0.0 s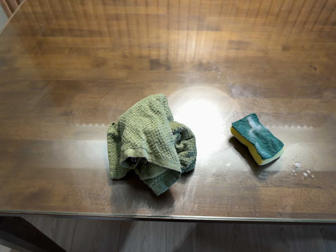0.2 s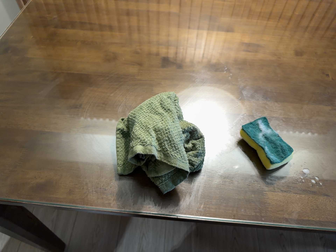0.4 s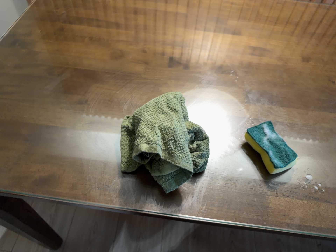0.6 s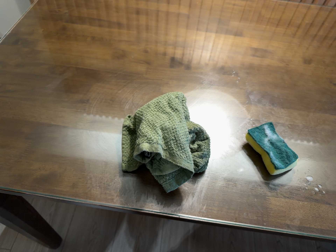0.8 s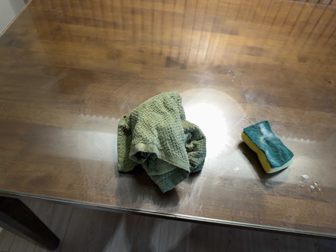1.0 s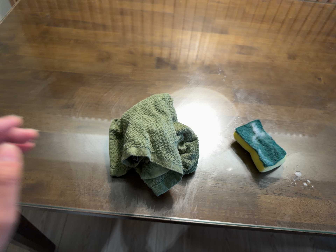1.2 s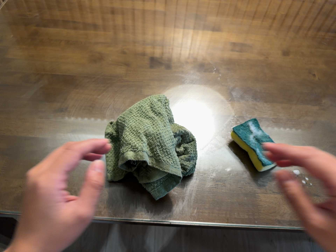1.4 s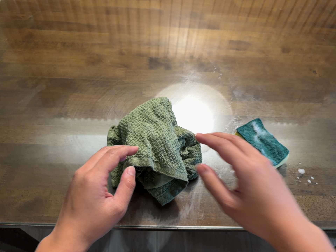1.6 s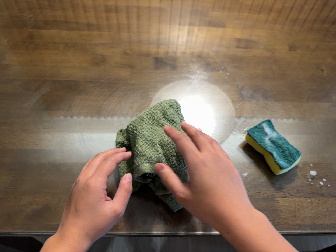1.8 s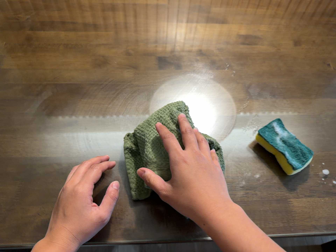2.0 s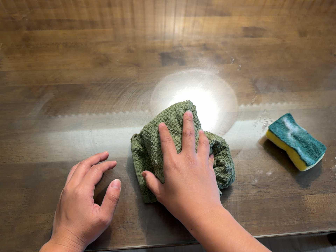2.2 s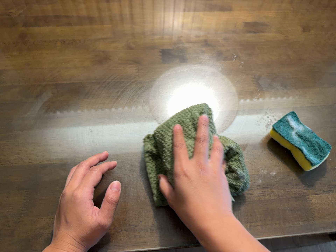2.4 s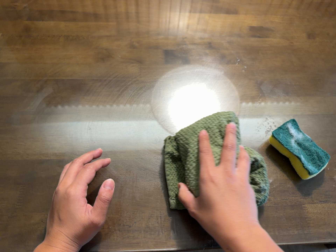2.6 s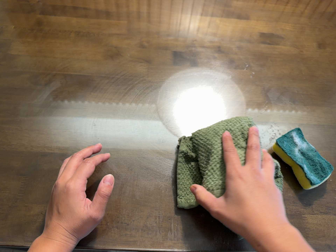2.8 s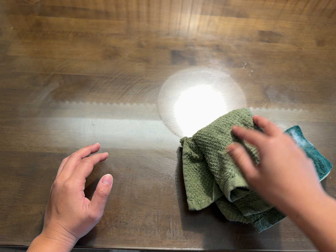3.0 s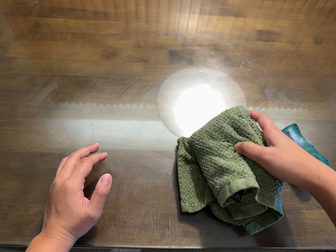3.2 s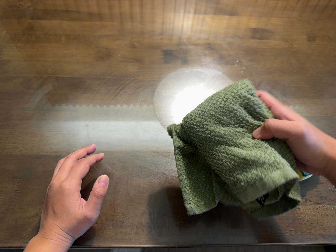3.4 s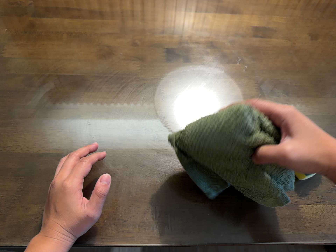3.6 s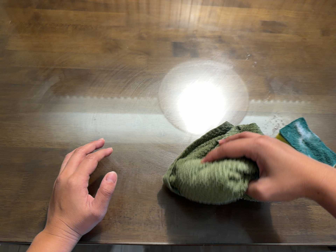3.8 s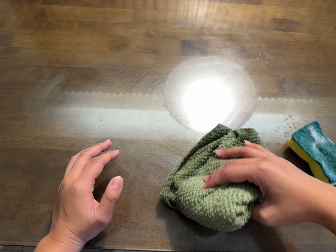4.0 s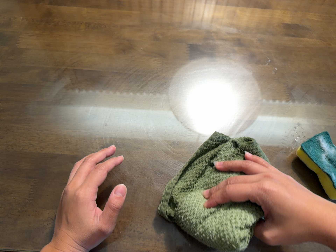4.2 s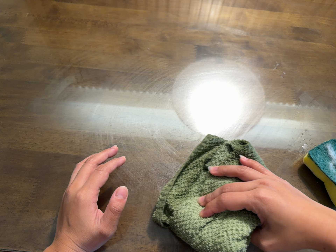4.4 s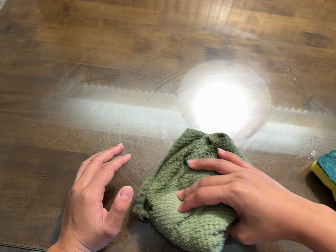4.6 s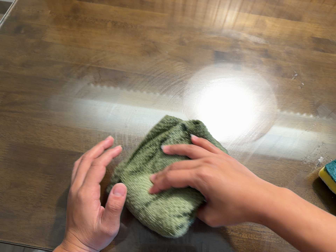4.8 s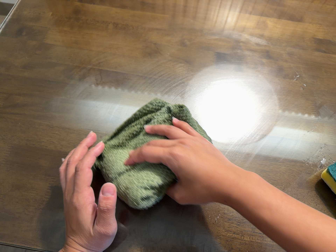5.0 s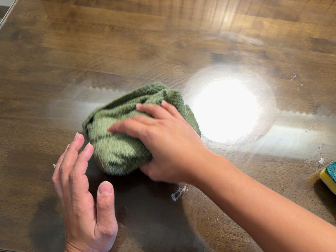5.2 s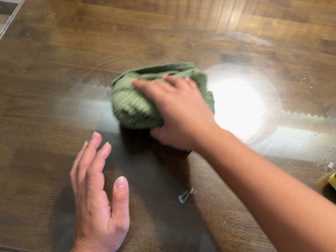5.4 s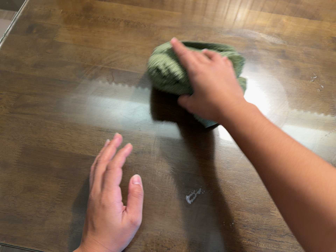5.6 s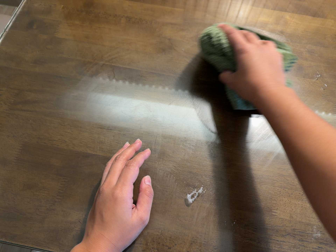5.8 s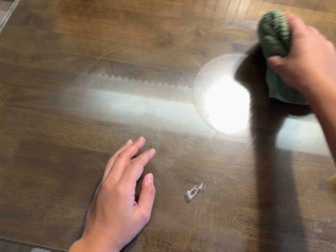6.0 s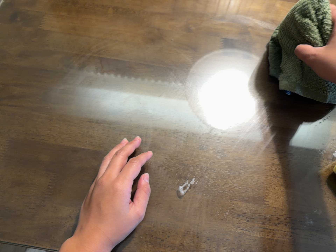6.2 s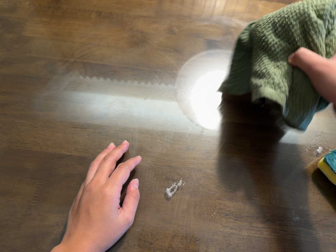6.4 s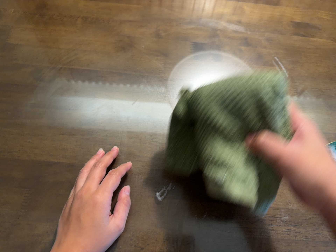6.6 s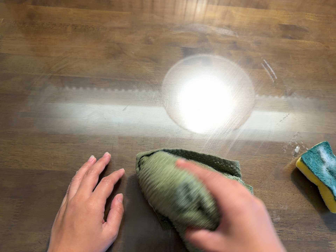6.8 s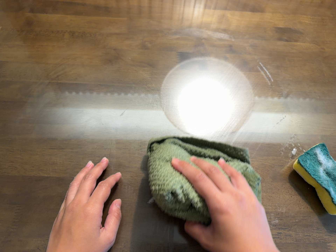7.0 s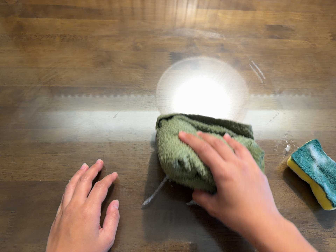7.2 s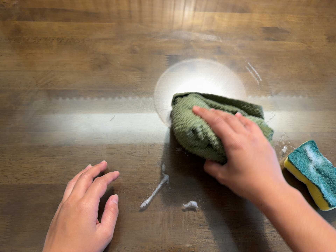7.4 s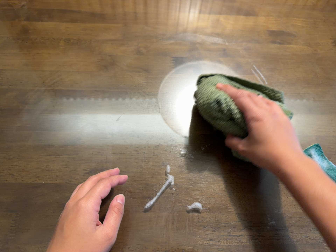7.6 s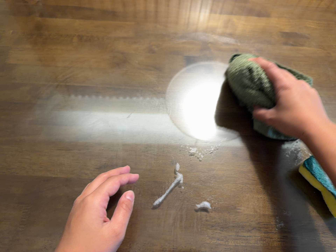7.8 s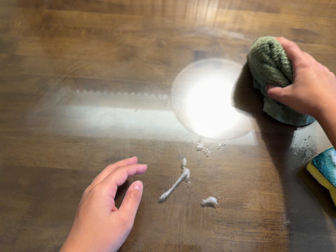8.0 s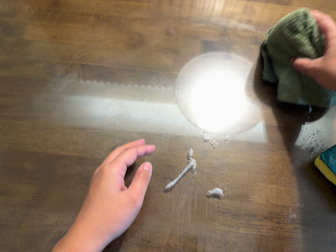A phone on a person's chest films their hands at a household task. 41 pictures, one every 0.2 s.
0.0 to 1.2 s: The camera shifts only a little, or ends up much as it began.
1.2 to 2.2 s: The camera travels to its left and toward the top of its view, about 10 cm, so close, fixed things drift to the right.
2.2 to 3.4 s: The camera shifts only a little, or ends up much as it began.
3.4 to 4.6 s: The camera rolls about its line of sight by about 10 degrees, and the scene rotates clockwise.
4.6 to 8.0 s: The camera shifts only a little, or ends up much as it began.
The film runs backward here.
